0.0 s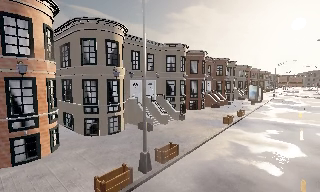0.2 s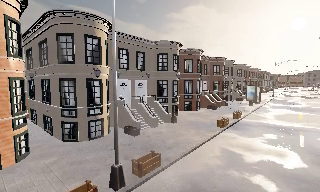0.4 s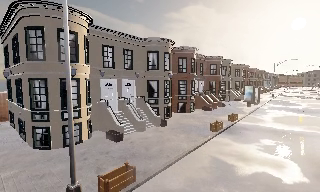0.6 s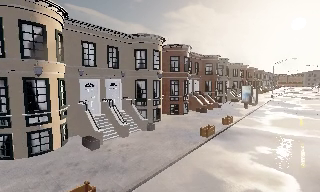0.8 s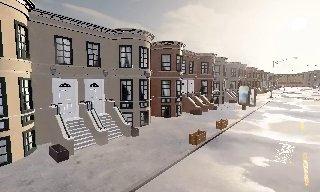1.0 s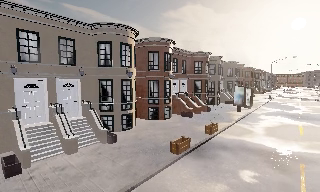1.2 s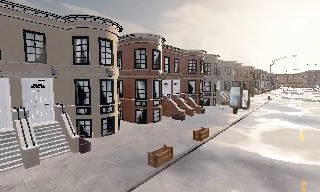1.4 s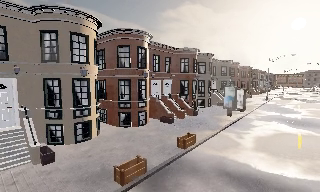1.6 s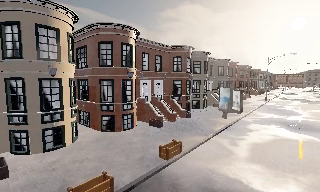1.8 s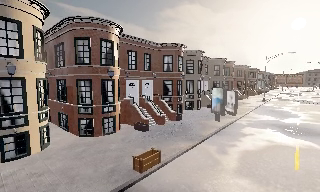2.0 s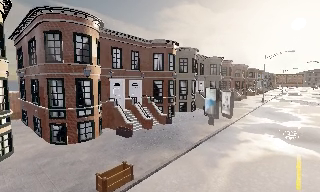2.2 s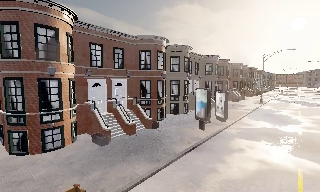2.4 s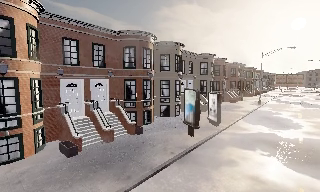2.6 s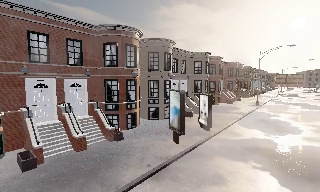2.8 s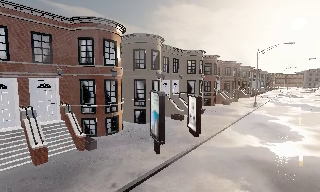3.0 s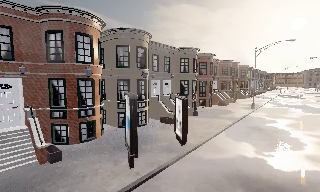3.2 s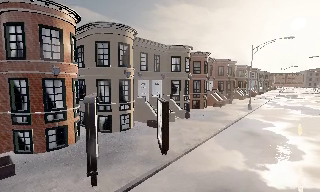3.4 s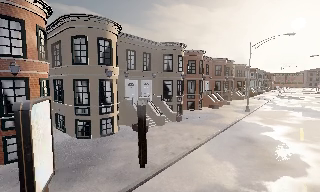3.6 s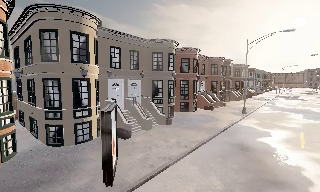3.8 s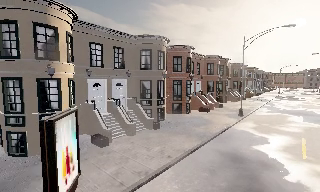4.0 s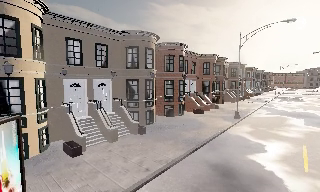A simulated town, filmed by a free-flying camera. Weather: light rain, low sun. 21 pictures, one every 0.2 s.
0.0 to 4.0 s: The camera travels forward and to its right, about 30 m, so what stands in front looms larger.
The film runs forward here.
